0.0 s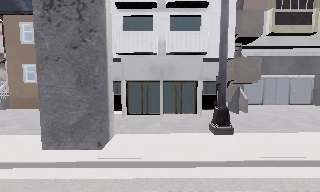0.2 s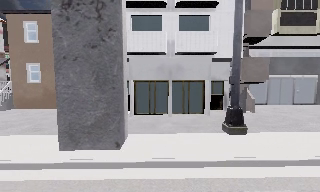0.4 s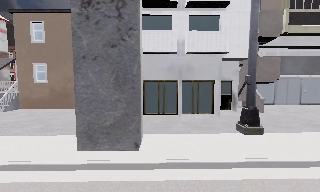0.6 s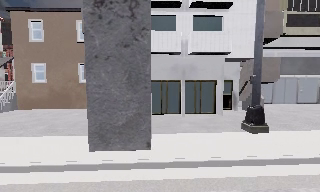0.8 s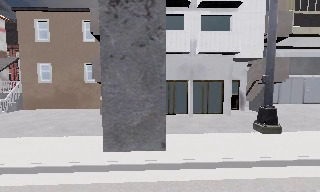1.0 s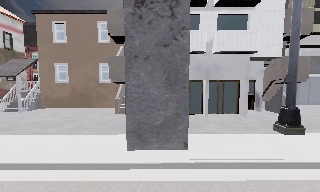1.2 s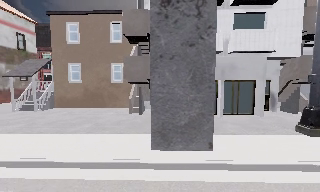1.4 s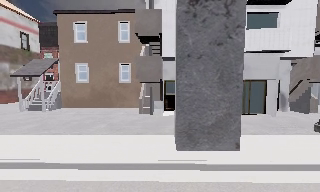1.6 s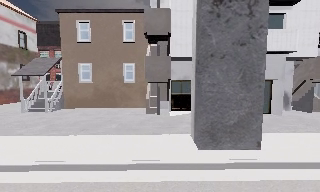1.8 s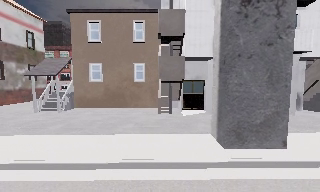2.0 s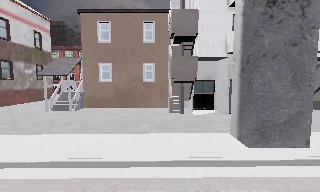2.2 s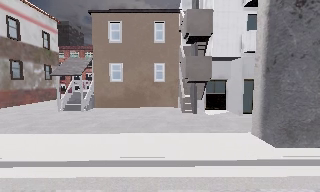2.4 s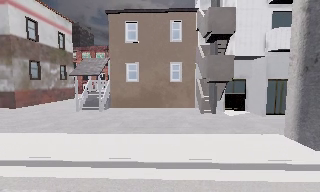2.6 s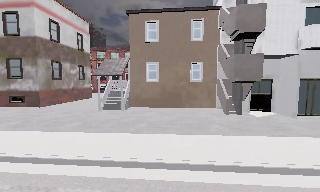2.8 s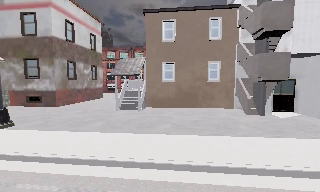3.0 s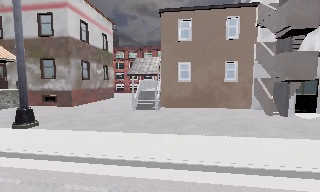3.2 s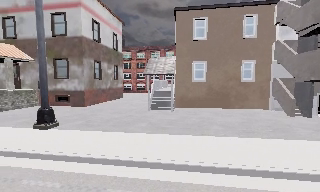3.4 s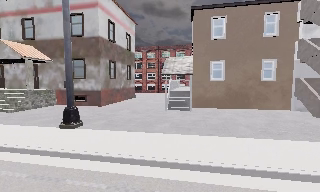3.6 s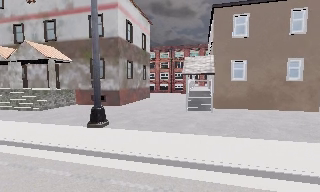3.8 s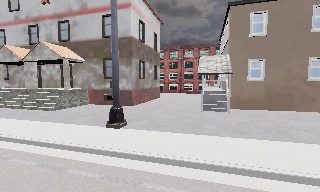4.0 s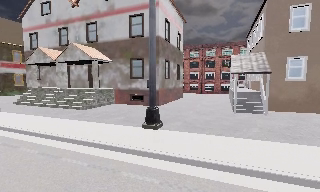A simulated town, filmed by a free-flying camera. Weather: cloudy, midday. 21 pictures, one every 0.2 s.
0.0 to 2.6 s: The camera travels to its left, about 8 m, so close, fixed things drift to the right. It gains speed.
2.6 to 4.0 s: The camera swings to its left by about 15 degrees, and the scene slides to the right. It travels to its left, about 6 m, so close, fixed things drift to the right.
The film runs forward here.
